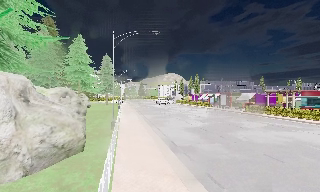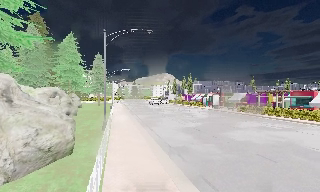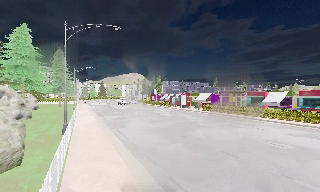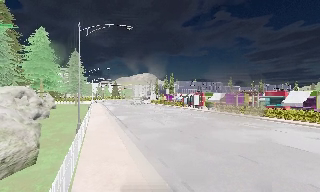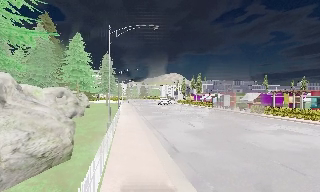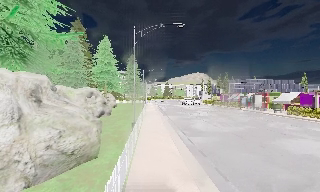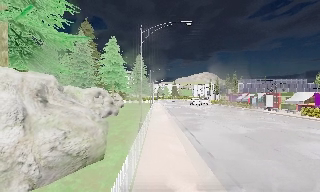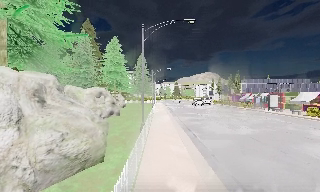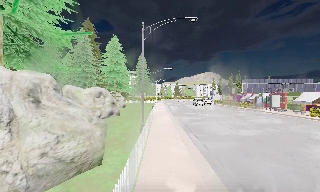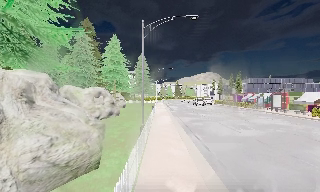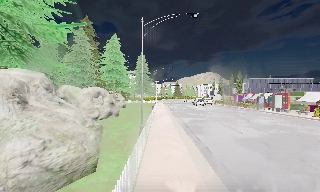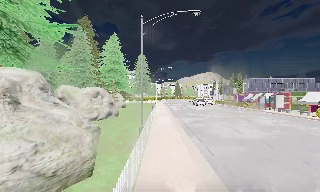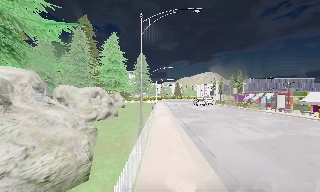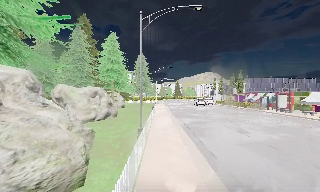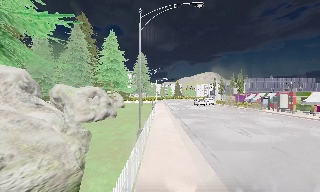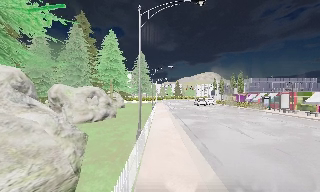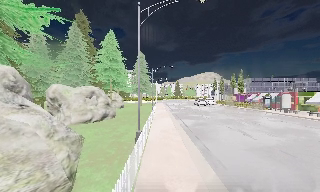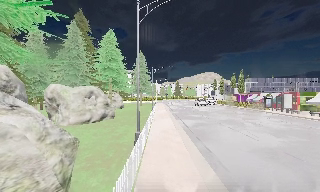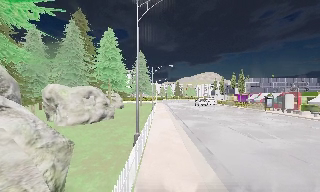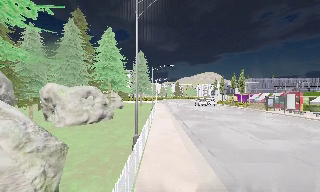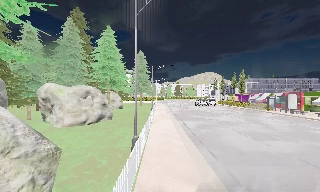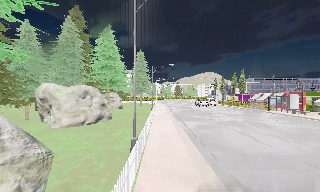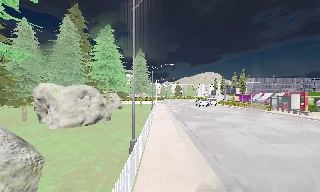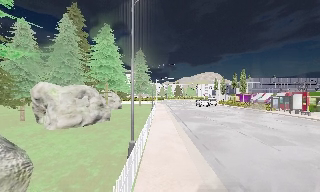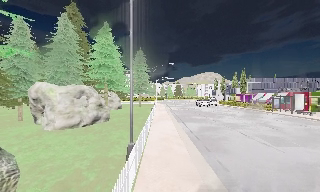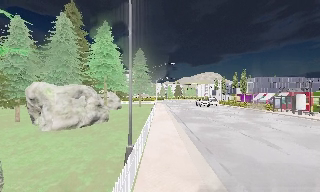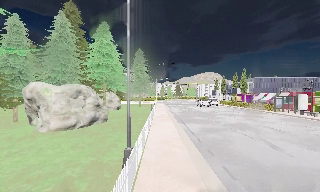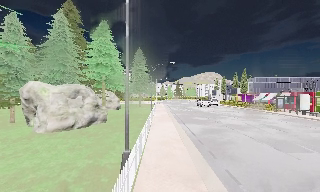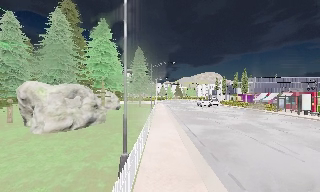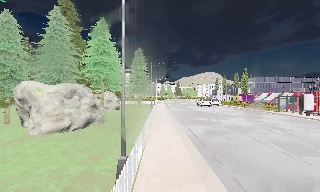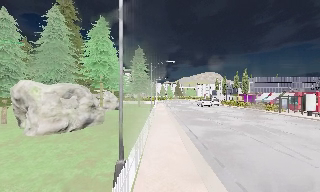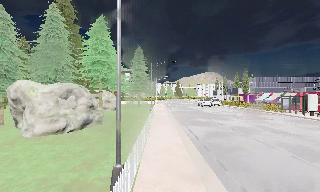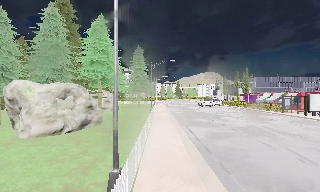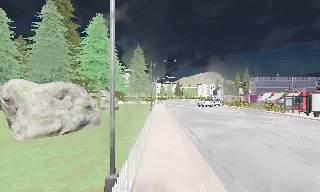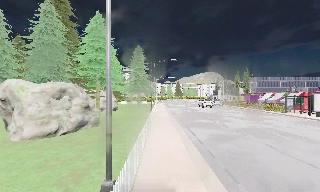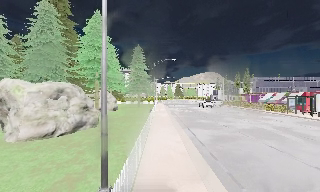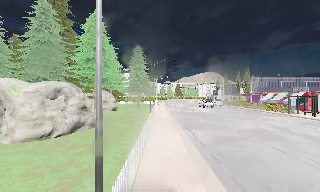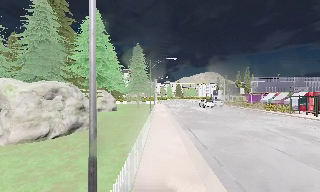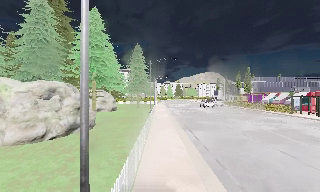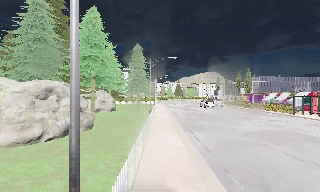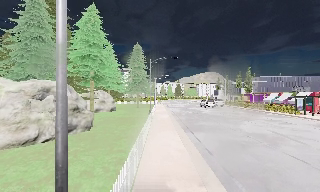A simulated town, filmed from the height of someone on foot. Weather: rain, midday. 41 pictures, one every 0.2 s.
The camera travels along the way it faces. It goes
forward.
0.0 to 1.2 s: The camera pans to its left, which is counterclockwise from overhead, by about 10 degrees. It travels forward, about 1.5 m, so what stands in front looms larger.
1.2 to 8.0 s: The camera travels forward, about 9 m, so what stands in front looms larger.
The film runs forward here.
